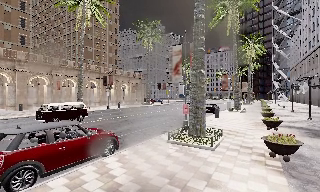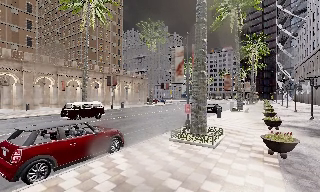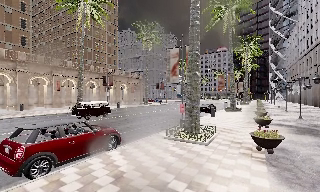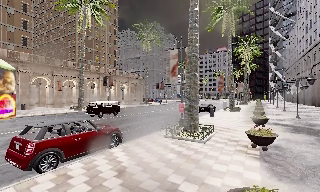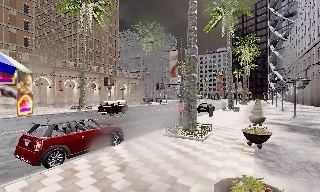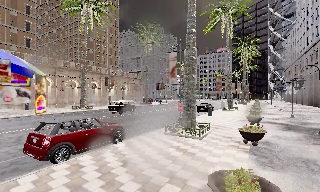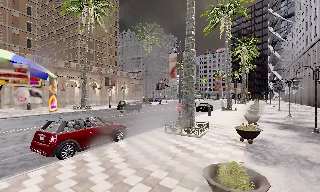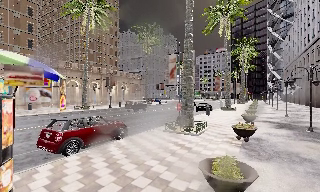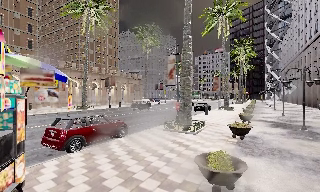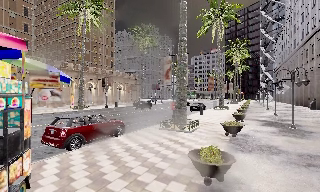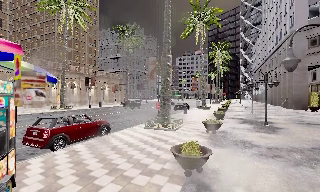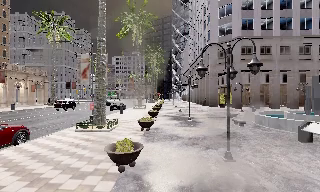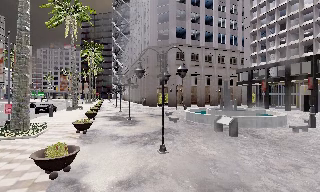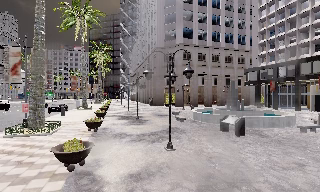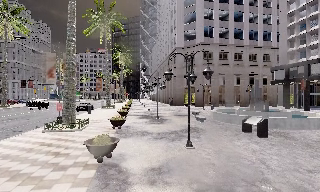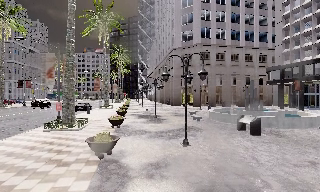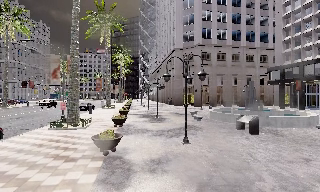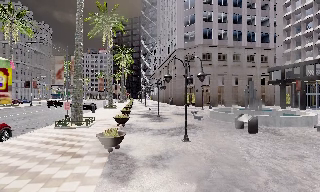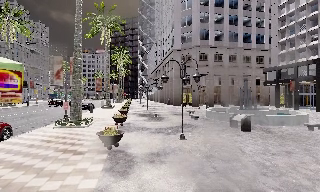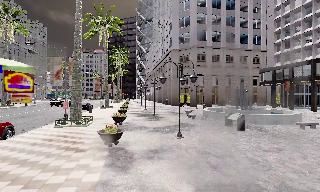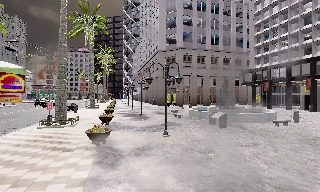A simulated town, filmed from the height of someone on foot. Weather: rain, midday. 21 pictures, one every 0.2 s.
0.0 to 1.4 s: The camera travels backward, about 2.5 m, so what stands in front gets smaller.
1.4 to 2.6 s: The camera swings to its right by about 50 degrees, and the scene slides to the left. It travels backward, about 2.5 m.
2.6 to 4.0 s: The camera travels backward, about 2.5 m, so what stands in front gets smaller.
The film runs backward here.
